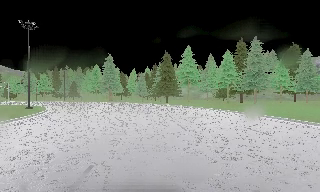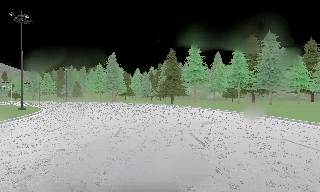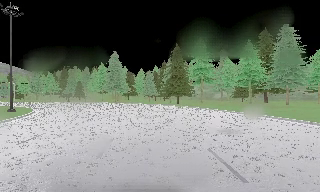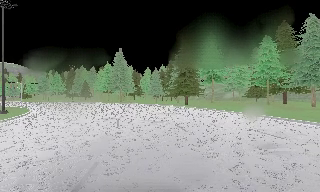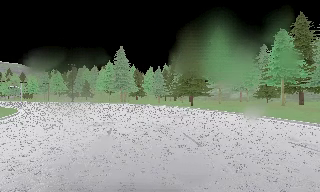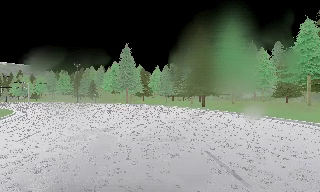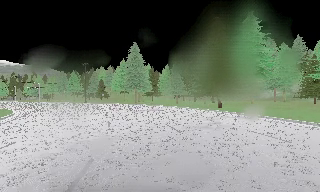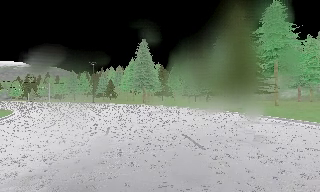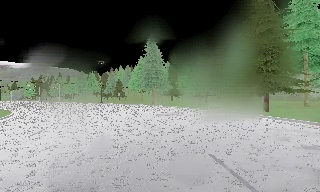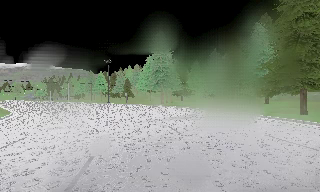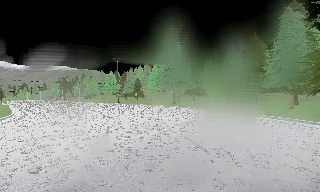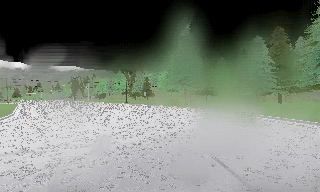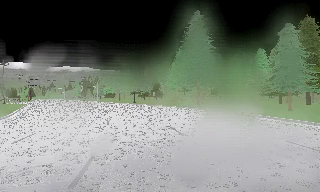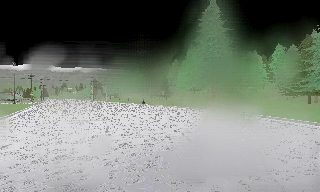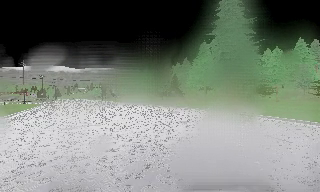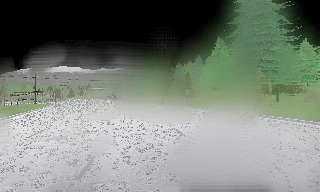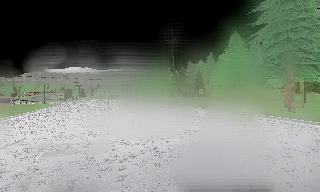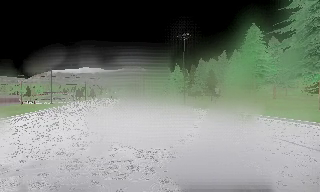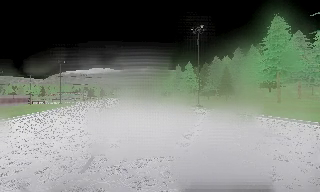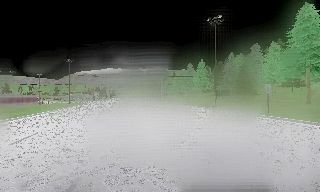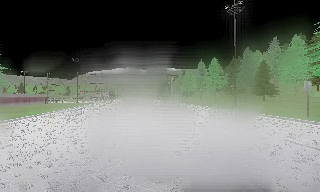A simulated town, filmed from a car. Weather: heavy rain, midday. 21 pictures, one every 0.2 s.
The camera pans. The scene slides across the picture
to the right.
The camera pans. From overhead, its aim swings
counterclockwise.
0.0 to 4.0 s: The scene slides to the right, as the camera pans about 60 degrees to its left. It travels forward, about 50 m.
The film runs forward here.
